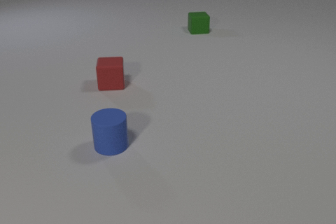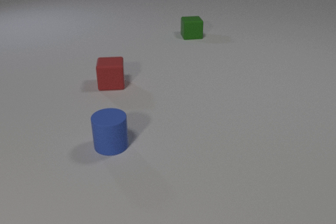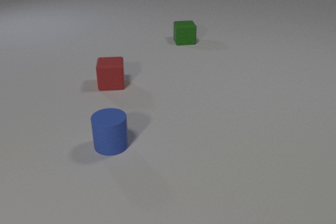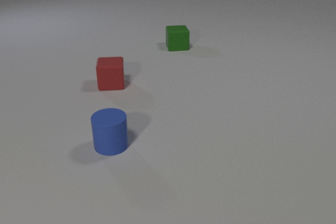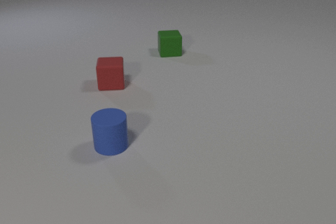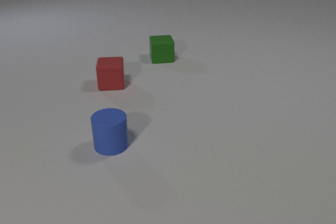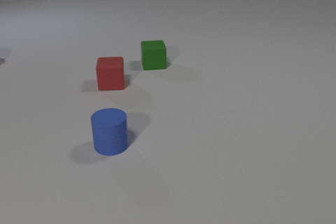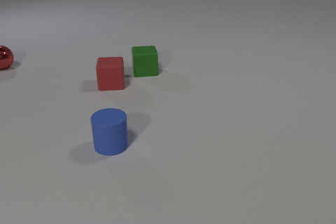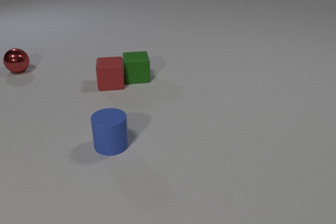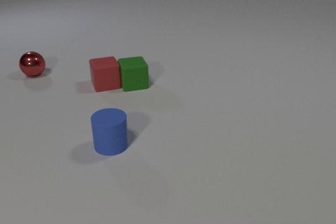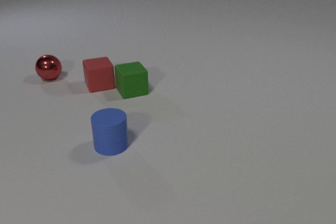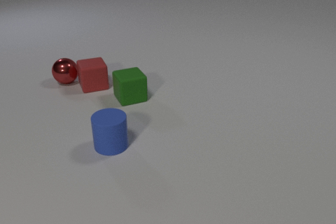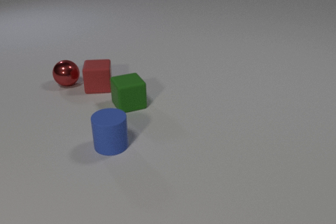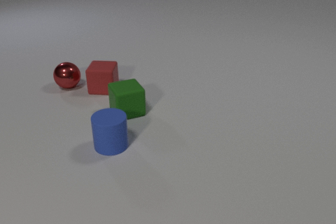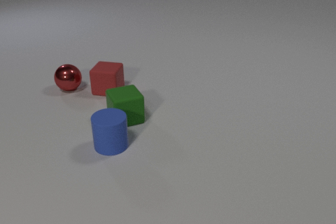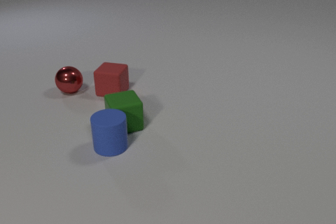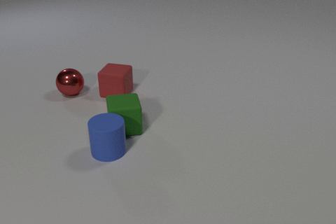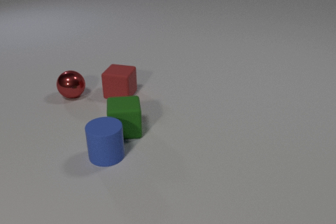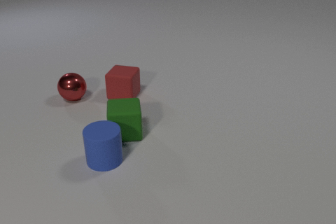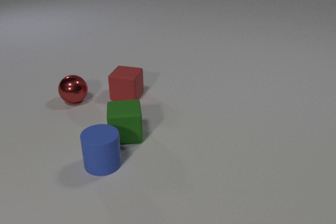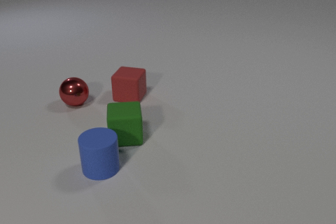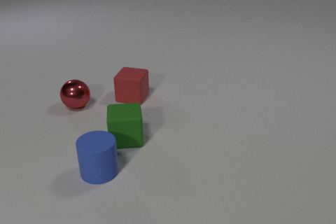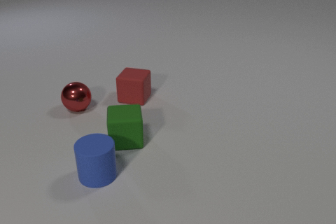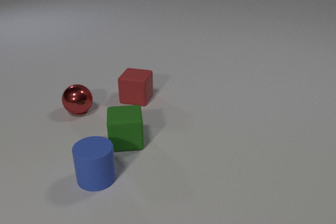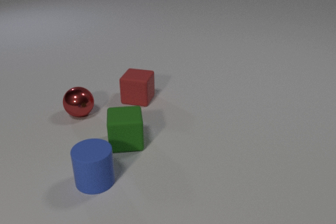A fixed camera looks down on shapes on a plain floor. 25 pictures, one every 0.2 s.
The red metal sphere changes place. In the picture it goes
toward the camera.
The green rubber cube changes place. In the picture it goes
toward the camera.
0.0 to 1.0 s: The green rubber cube slides toward the camera and to the left.
1.0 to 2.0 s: The green rubber cube slides toward the camera. The red rubber cube slides to the left. The red metal sphere comes in at the left edge, rolls toward the camera and to the right. The green rubber cube and the red rubber cube collide.
2.0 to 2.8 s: The green rubber cube slides toward the camera. The red rubber cube slides toward the camera and to the right, spins so that its near face slides to the left, clockwise seen from above. The red metal sphere rolls toward the camera and to the right. The red rubber cube and the red metal sphere collide.
2.8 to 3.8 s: The green rubber cube slides toward the camera. The red rubber cube slides to the right and toward the camera. The blue rubber cylinder slides toward the camera. The red metal sphere rolls toward the camera. The green rubber cube and the blue rubber cylinder collide.
3.8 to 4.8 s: The green rubber cube slides toward the camera. The red rubber cube slides to the right and toward the camera. The blue rubber cylinder slides toward the camera. The red metal sphere rolls toward the camera.
How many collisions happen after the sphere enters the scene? 3.
How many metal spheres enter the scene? 1.
What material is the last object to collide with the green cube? rubber.
